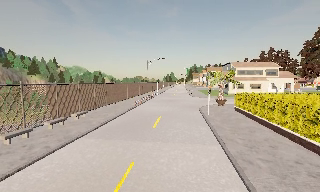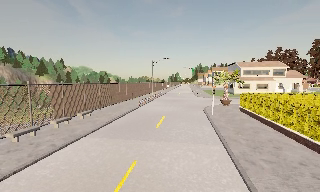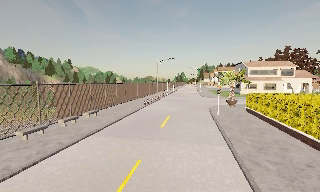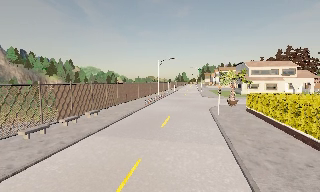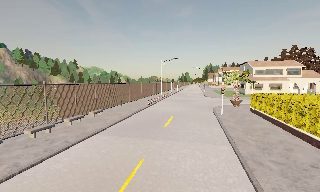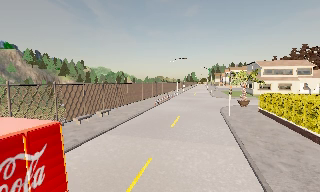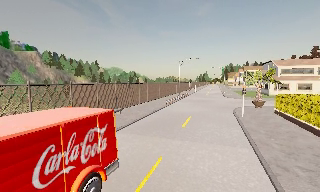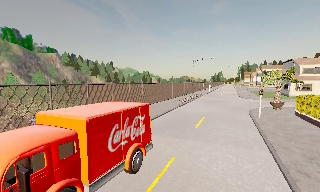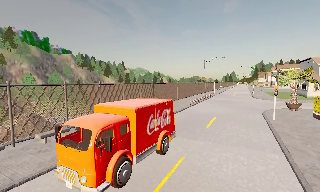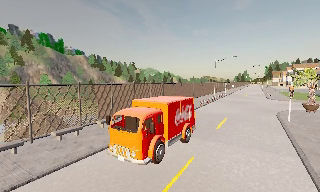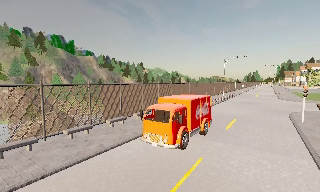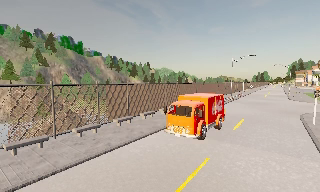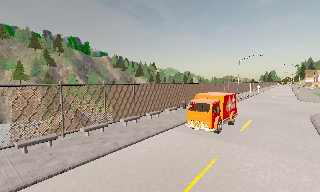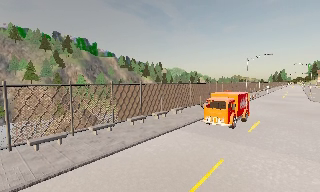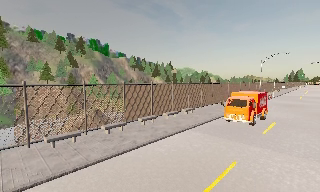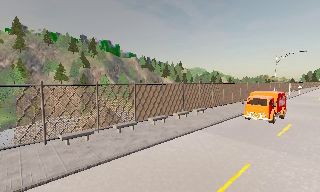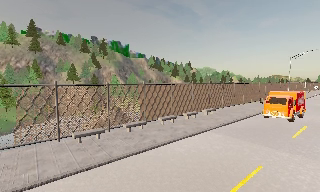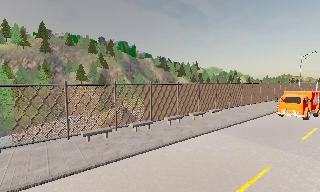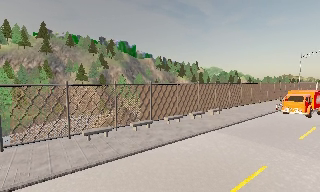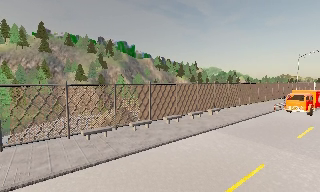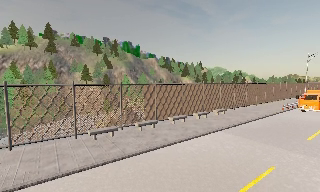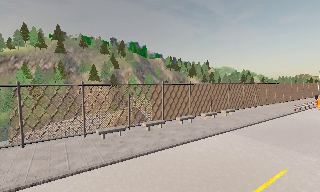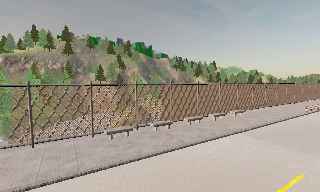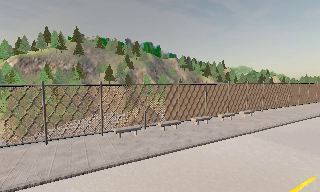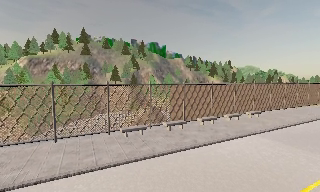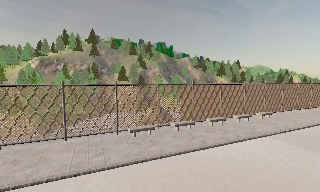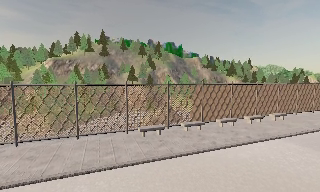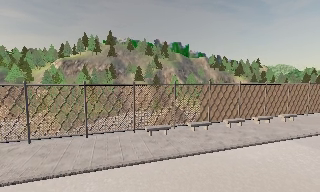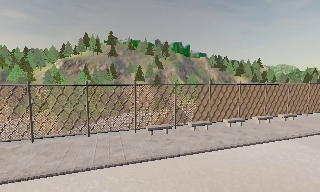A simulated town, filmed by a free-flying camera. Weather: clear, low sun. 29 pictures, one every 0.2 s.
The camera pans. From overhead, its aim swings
counterclockwise.
The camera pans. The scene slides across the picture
to the right.
0.0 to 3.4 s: The camera swings to its left by about 45 degrees, and the scene slides to the right. It travels backward, about 0.5 m.
3.4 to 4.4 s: The camera shifts only a little, or ends up much as it began.
4.4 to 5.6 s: The camera pans to its left, which is counterclockwise from overhead, by about 15 degrees.
The film runs backward here.
